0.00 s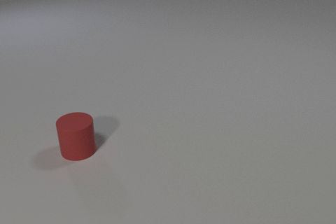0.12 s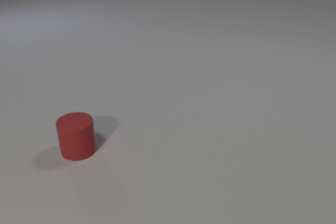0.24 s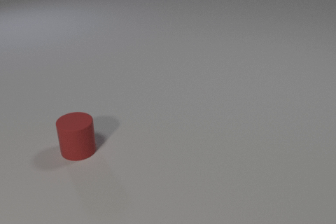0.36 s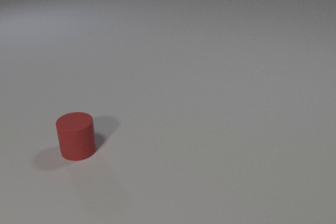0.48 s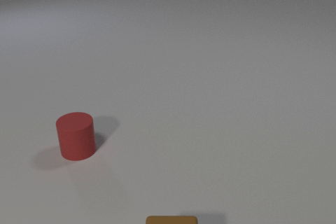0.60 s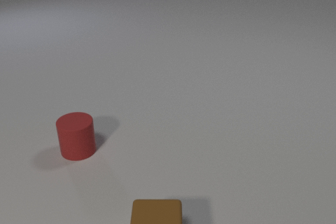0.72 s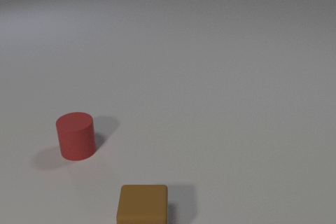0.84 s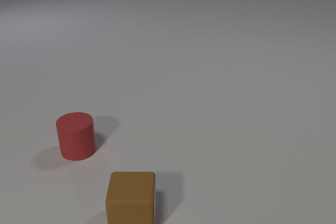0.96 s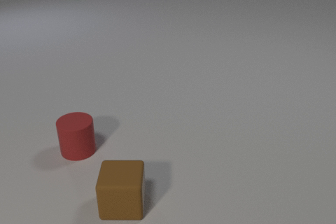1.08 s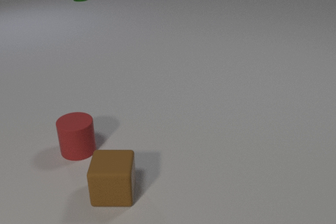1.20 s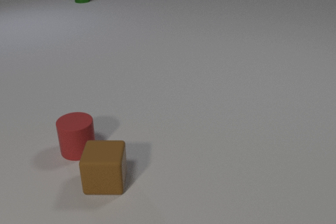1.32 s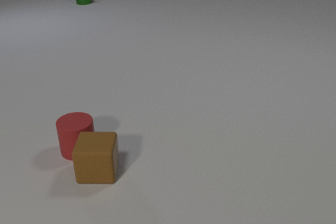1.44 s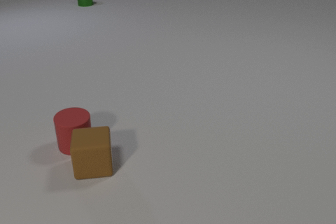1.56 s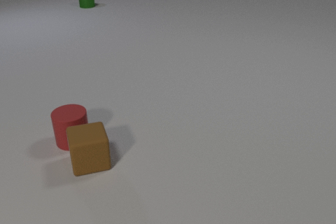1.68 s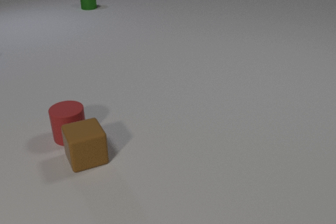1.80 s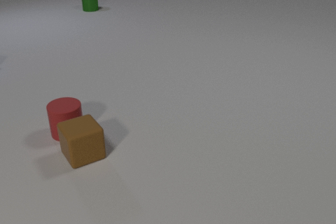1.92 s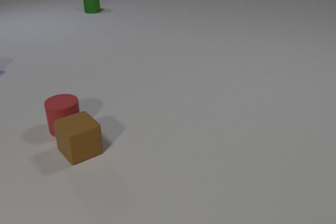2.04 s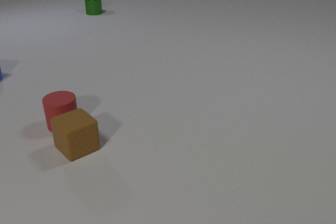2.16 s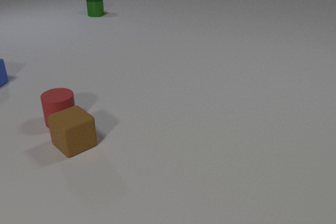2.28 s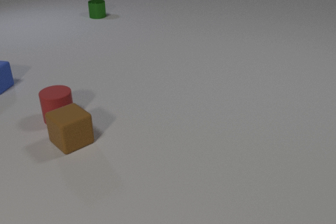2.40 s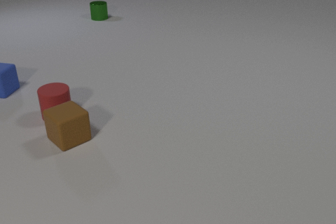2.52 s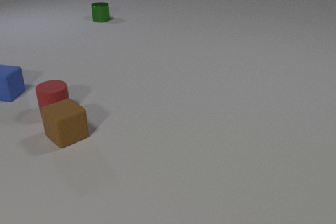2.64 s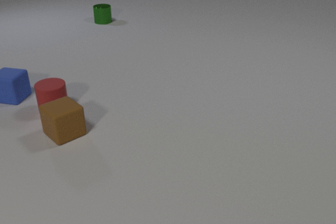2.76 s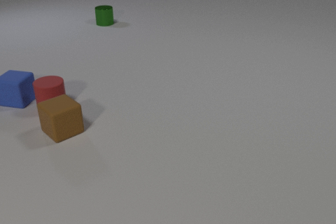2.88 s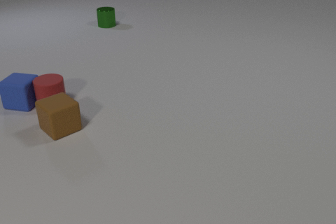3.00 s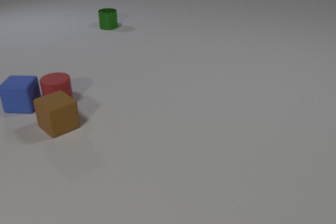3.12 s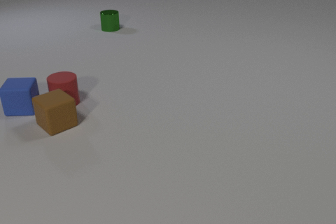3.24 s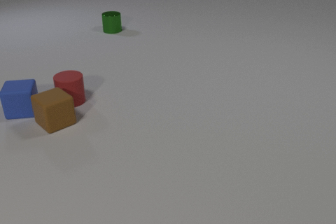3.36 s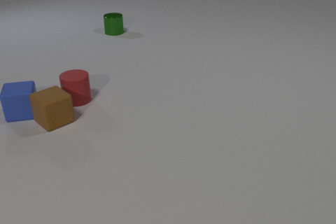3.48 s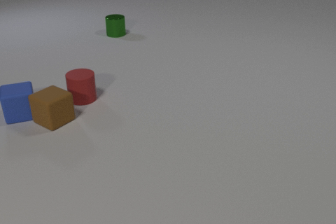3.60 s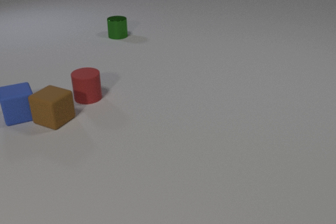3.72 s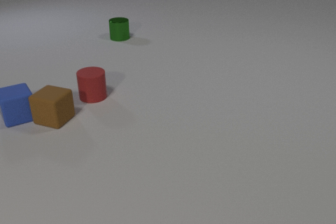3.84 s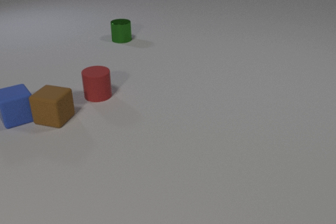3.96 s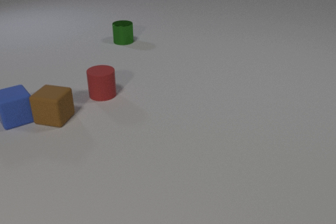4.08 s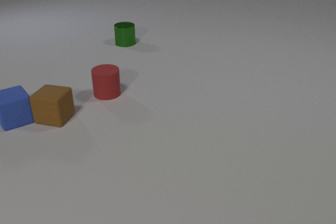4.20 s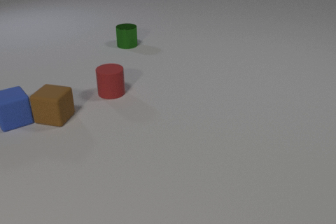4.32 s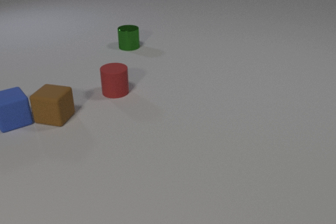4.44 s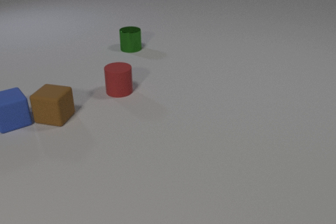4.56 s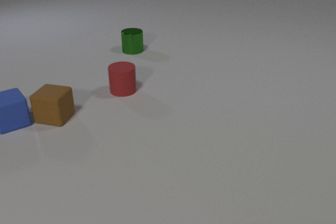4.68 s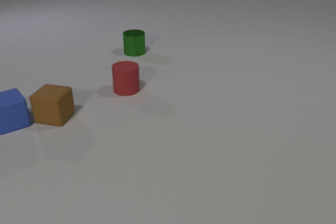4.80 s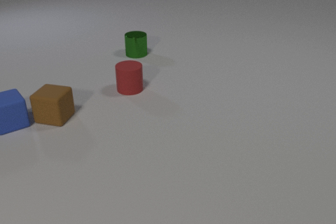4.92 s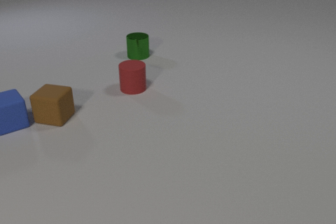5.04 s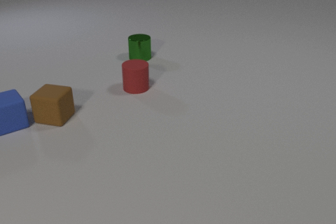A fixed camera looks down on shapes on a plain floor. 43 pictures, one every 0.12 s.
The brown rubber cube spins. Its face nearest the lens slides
to the right.
The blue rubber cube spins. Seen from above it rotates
counterclockwise.
0.00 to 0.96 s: The brown rubber cube comes in at the bottom edge, slides away from the camera and to the left. The green metal cylinder comes in at the top edge, slides toward the camera.
0.96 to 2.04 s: The brown rubber cube slides away from the camera and to the left, spins counterclockwise seen from above by about 45 degrees, its near face sliding to the right. The red rubber cylinder slides away from the camera. The blue rubber cube comes in at the left edge. The green metal cylinder slides toward the camera. The brown rubber cube and the red rubber cylinder collide.
2.04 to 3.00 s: The brown rubber cube slides away from the camera. The red rubber cylinder slides away from the camera. The blue rubber cube slides toward the camera and to the right. The green metal cylinder slides toward the camera. The red rubber cylinder and the blue rubber cube collide.
3.00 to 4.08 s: The brown rubber cube slides away from the camera, spins counterclockwise seen from above by about 30 degrees, its near face sliding to the right. The red rubber cylinder slides to the right. The blue rubber cube slides toward the camera, spins counterclockwise seen from above by about 45 degrees, its near face sliding to the right. The green metal cylinder slides toward the camera. The brown rubber cube and the blue rubber cube collide.
4.08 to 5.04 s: The red rubber cylinder slides to the right. The blue rubber cube slides toward the camera. The green metal cylinder slides toward the camera.
How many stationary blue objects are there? 0.
Are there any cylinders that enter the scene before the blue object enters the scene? yes.
What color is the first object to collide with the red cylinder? brown.
